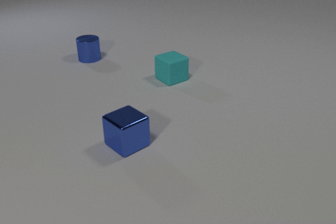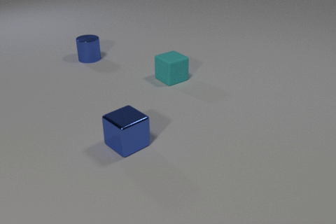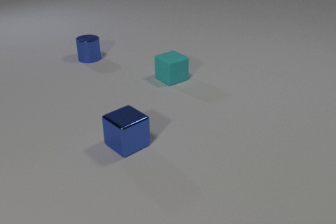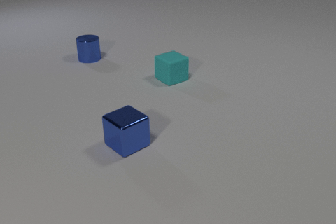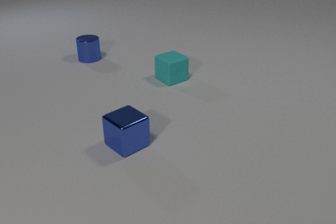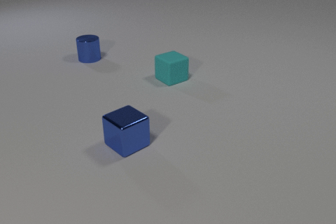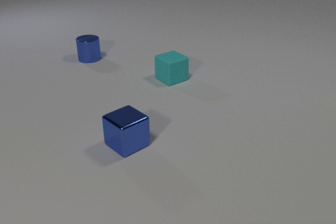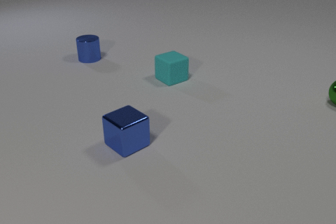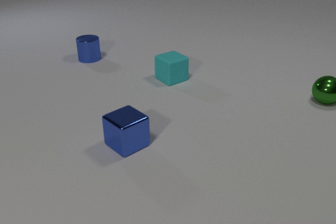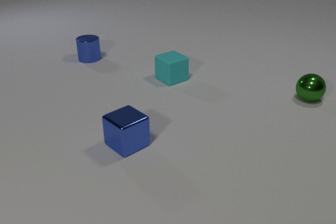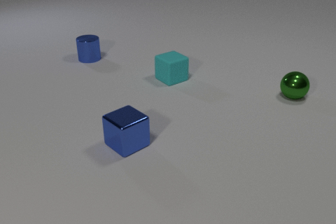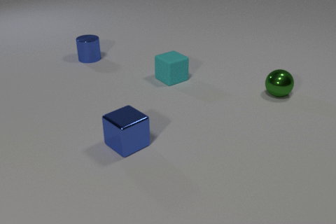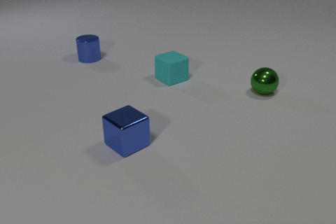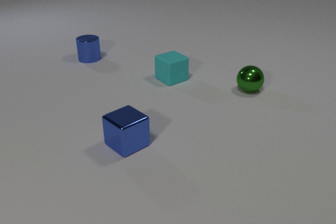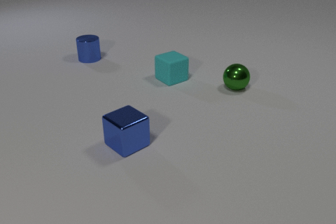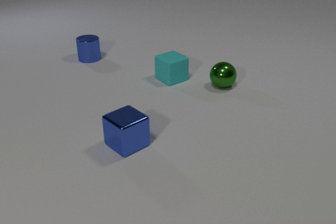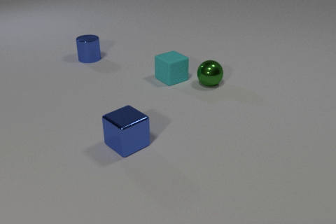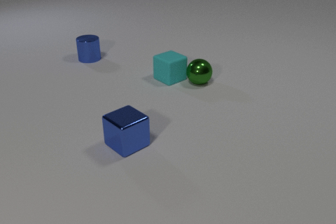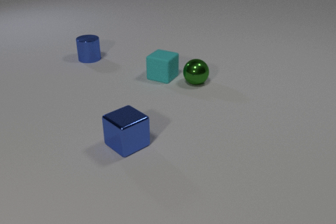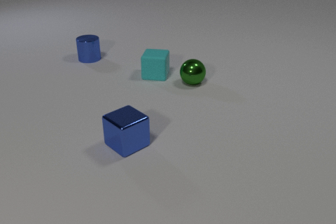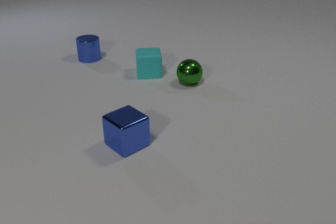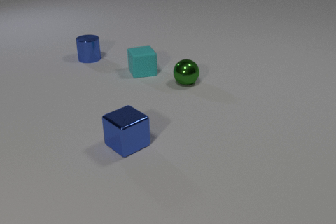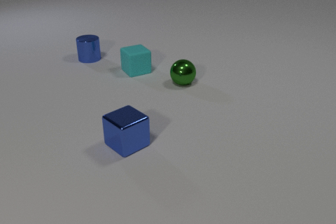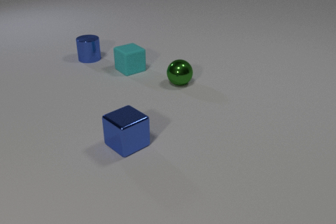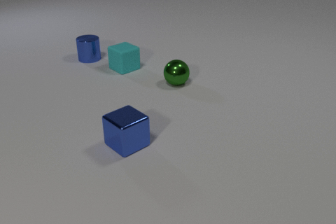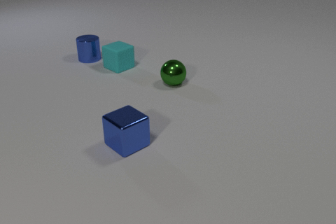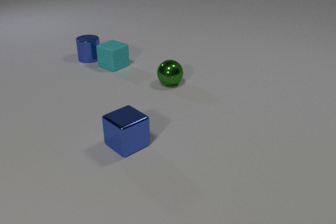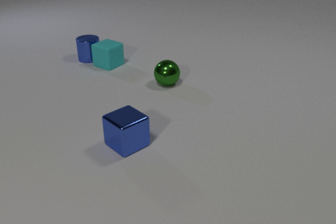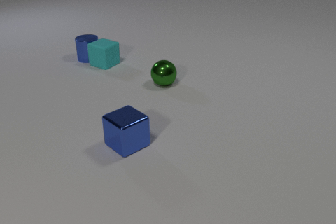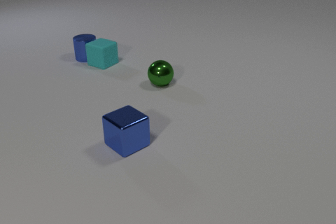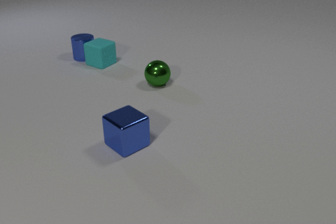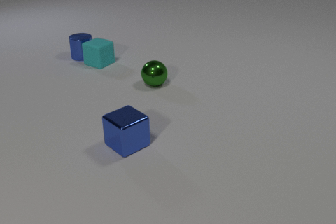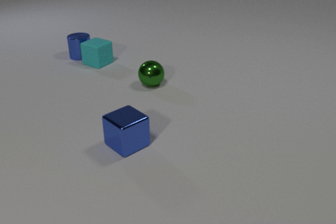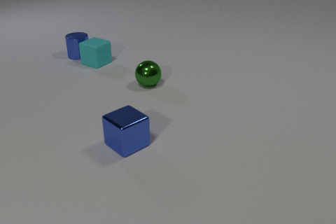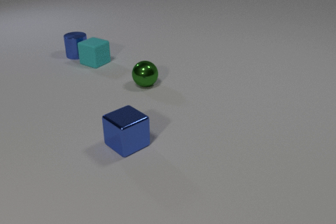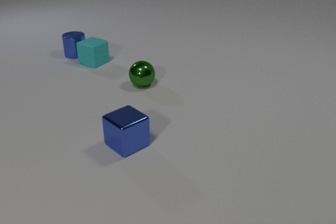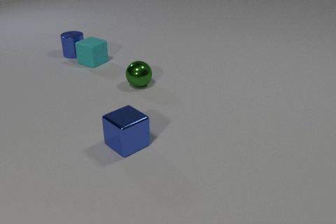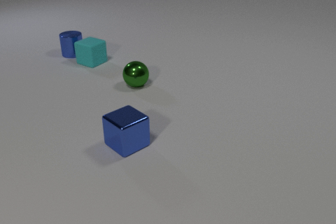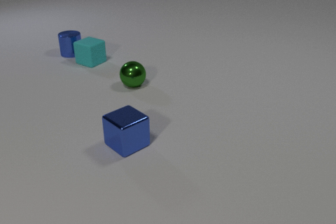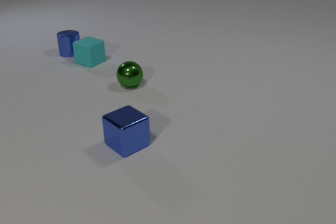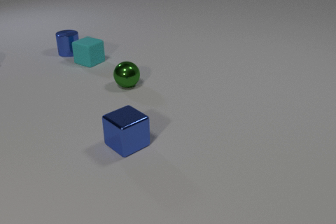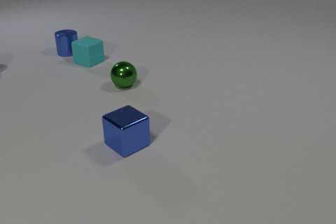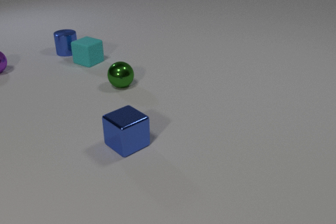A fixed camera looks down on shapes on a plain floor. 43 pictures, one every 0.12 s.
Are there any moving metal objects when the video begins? no.
What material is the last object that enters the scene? metal.
What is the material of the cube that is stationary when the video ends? metal.
0.00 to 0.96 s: The green metal sphere comes in at the right edge, rolls to the left.
0.96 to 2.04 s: The green metal sphere rolls to the left. The green metal sphere and the cyan rubber cube collide.
2.04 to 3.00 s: The green metal sphere rolls to the left. The cyan rubber cube slides to the left and away from the camera, spins counterclockwise seen from above by about 90 degrees, its near face sliding to the right.
3.00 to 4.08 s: The green metal sphere rolls to the left. The cyan rubber cube slides to the left and away from the camera. The blue metal cylinder slides away from the camera and to the left. The cyan rubber cube and the blue metal cylinder collide.
4.08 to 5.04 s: The green metal sphere rolls to the left. The cyan rubber cube slides to the left. The blue metal cylinder slides away from the camera and to the left. The purple metal sphere comes in at the left edge.
